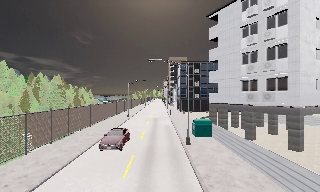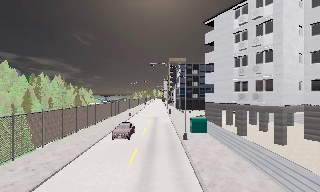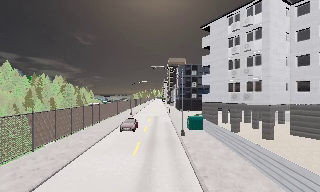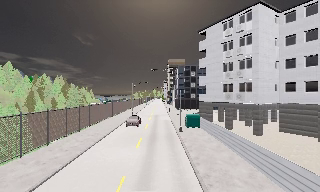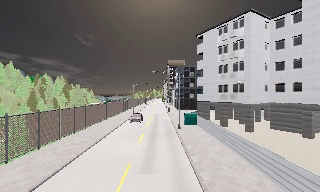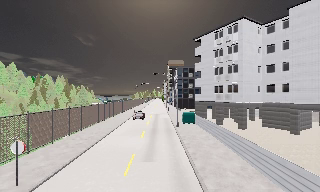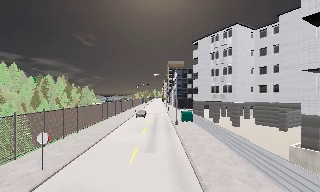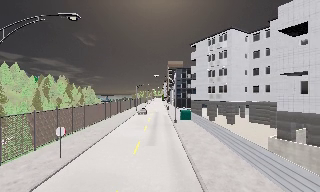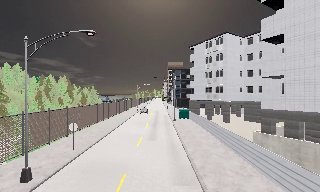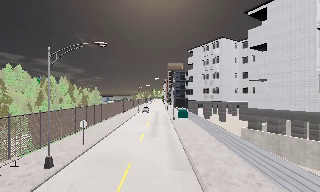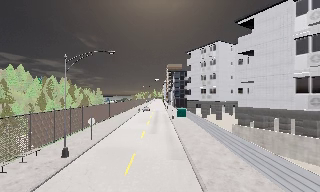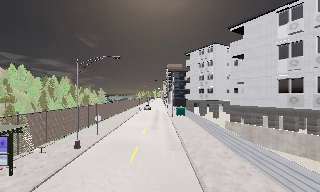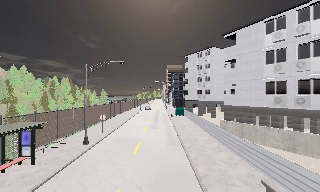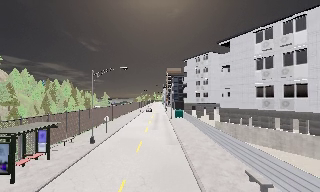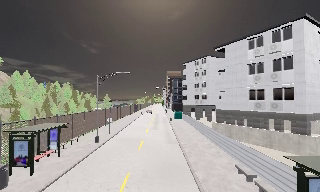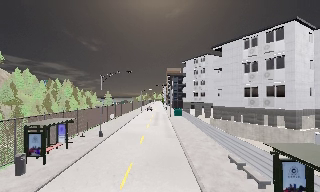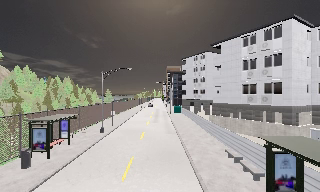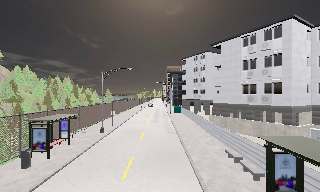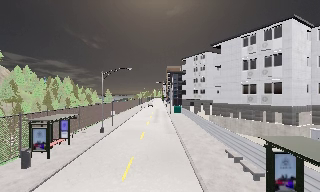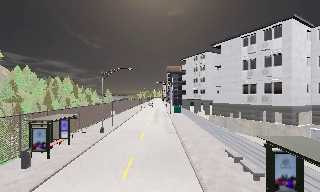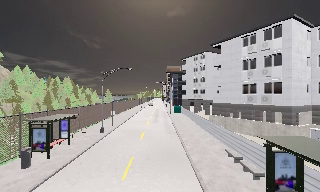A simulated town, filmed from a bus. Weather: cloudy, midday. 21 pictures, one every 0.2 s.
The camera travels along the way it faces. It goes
backward.
0.0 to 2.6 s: The camera travels backward, about 20 m, so what stands in front gets smaller.
2.6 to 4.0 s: The camera travels backward, about 2.5 m, so what stands in front gets smaller. It loses speed.
The film runs backward here.
